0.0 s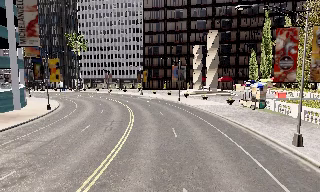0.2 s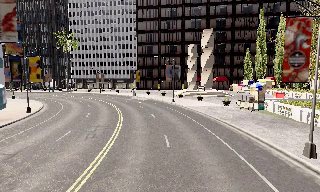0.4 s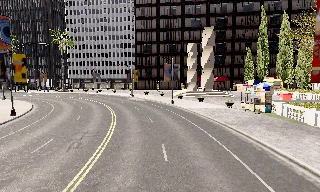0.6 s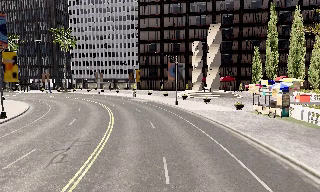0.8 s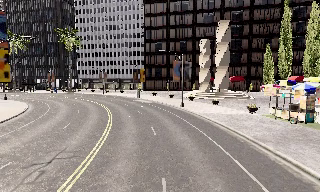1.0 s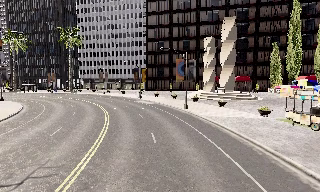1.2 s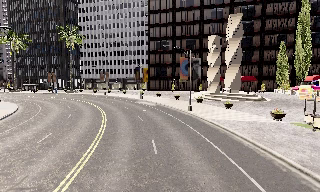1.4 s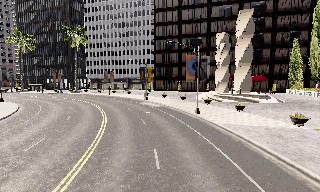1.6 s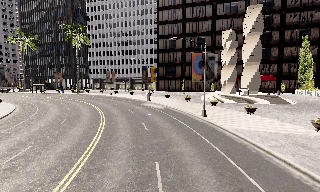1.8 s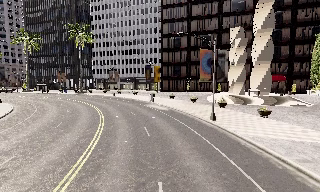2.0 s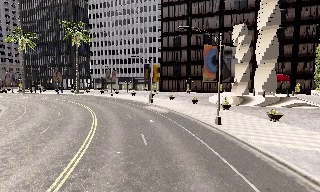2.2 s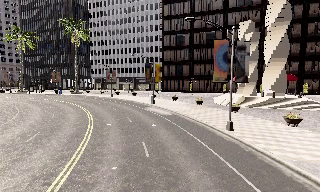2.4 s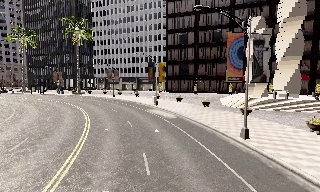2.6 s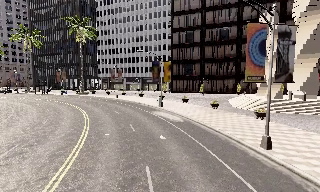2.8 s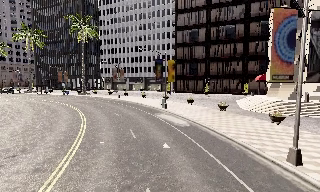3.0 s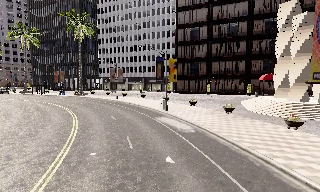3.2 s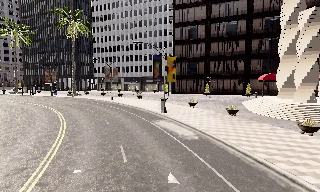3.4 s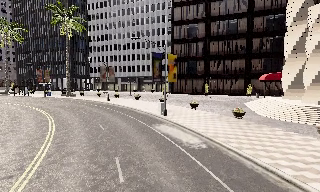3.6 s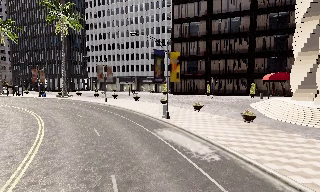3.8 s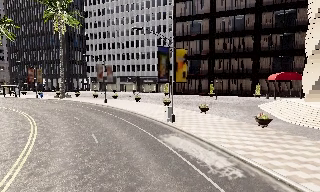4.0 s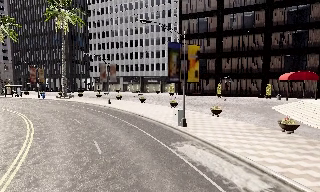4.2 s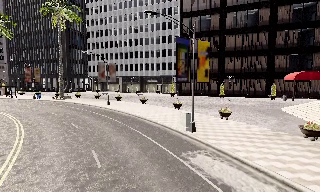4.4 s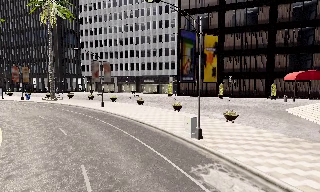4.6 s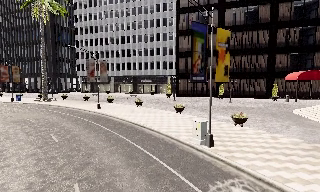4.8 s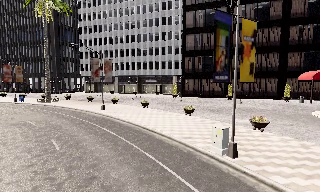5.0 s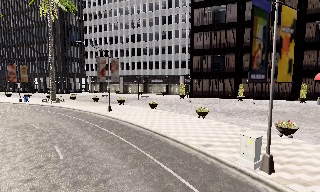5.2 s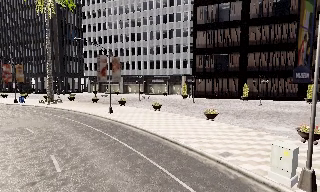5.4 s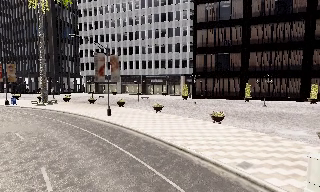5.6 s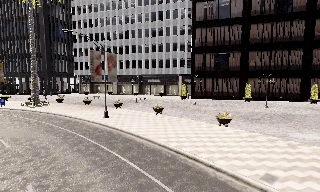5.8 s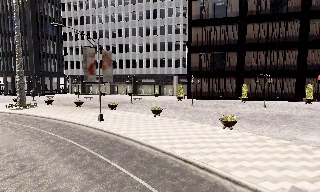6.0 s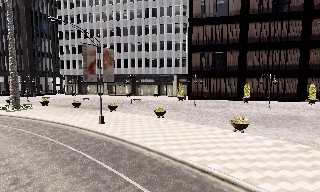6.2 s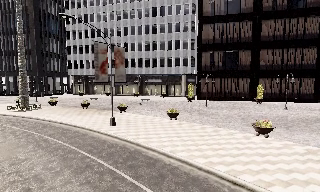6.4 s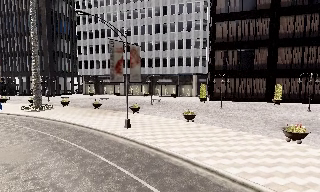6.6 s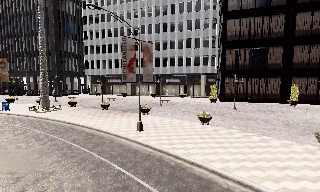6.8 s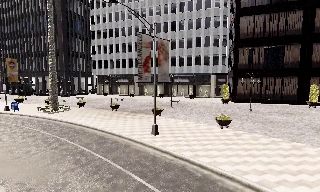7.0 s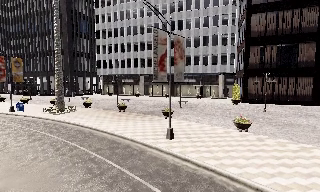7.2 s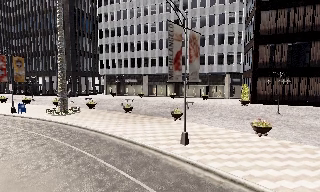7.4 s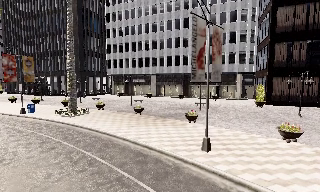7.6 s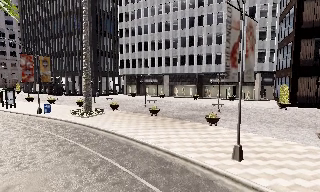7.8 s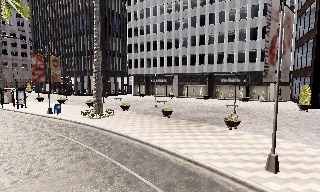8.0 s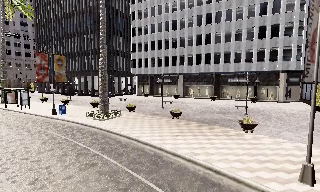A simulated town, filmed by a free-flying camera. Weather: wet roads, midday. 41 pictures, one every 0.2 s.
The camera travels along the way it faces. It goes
forward.
0.0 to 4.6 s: The camera travels forward, about 35 m, so what stands in front looms larger.
4.6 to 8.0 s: The camera pans to its left, which is counterclockwise from overhead, by about 10 degrees. It travels forward and to its left, about 19 m, so what stands in front looms larger.
The film runs forward here.
